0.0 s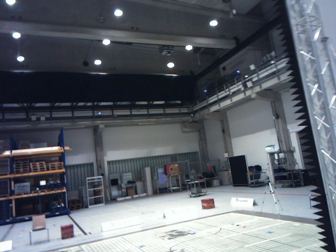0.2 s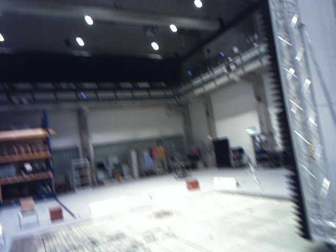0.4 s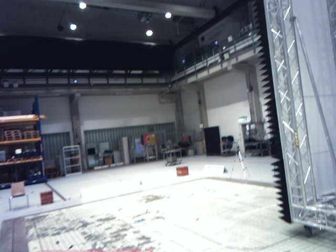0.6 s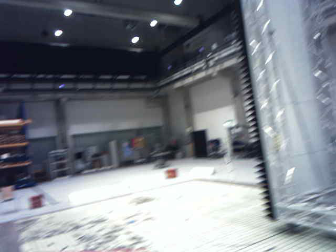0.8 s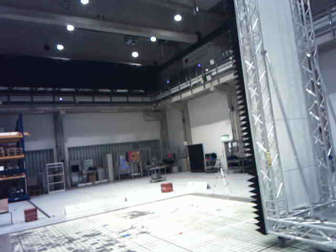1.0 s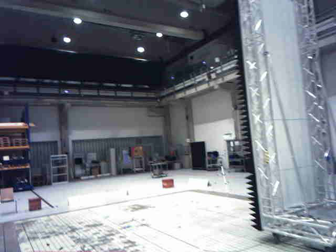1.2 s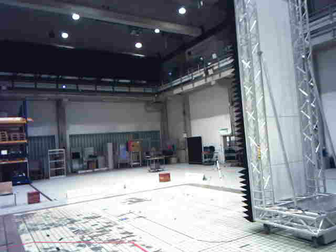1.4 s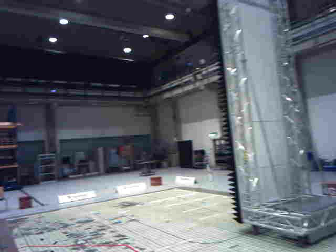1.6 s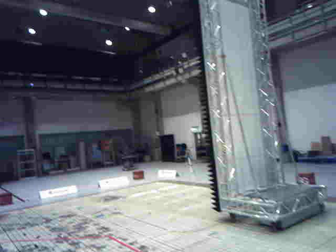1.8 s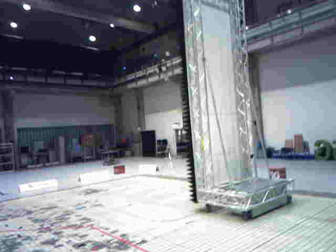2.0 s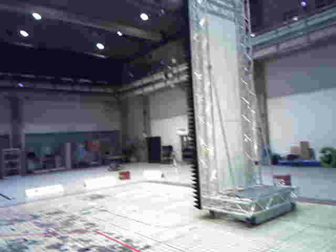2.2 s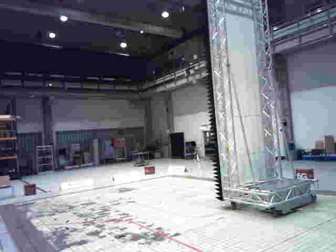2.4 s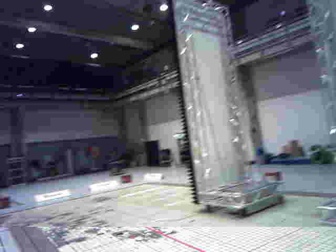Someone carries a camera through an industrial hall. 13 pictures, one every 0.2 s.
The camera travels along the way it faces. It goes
backward.
0.0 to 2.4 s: The camera pans to its right, which is clockwise from overhead, by about 10 degrees. It travels backward, about 2.6 m, so what stands in front gets smaller.
The film runs backward here.
